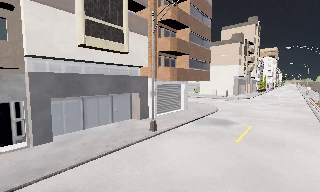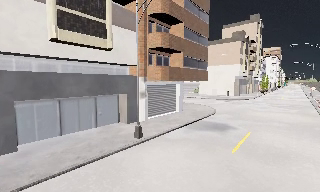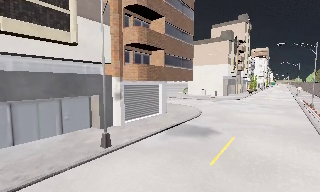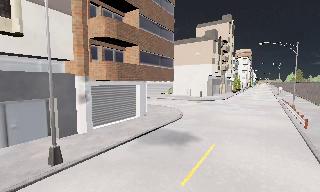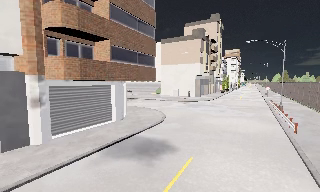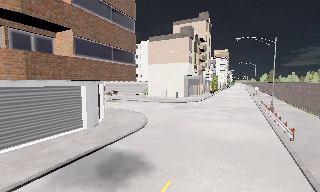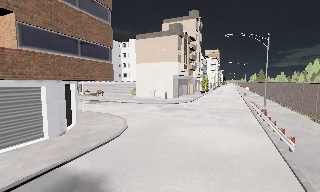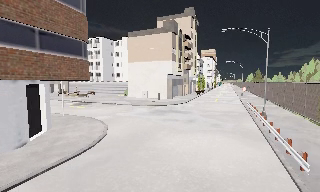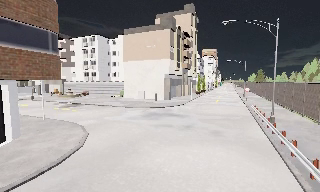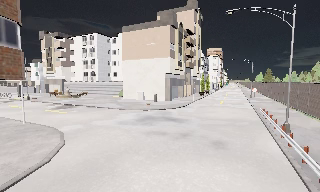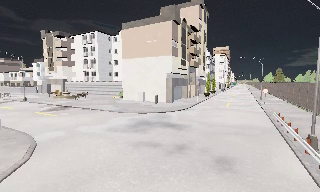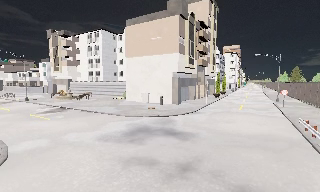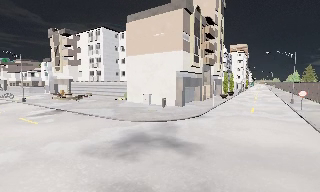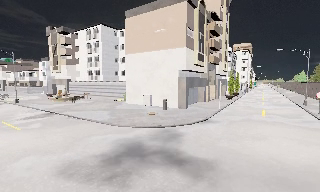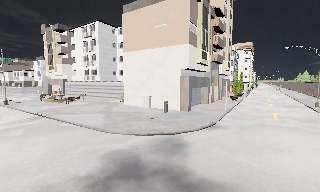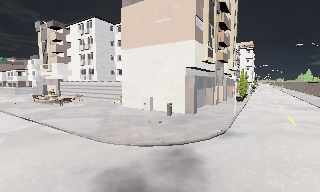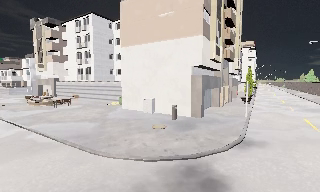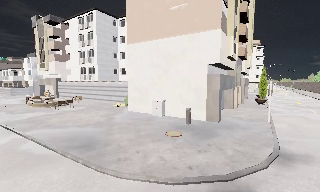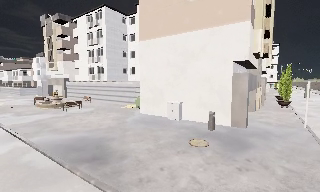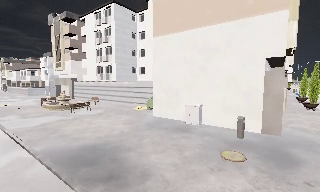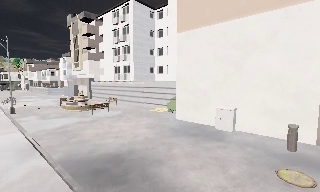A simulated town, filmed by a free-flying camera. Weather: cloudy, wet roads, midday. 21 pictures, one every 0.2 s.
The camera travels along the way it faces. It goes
forward.
0.0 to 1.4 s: The scene slides to the left, as the camera pans about 15 degrees to its right. It travels forward and to its right, about 12 m, so what stands in front looms larger.
1.4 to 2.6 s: The camera travels forward, about 11 m, so what stands in front looms larger.
2.6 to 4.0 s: The camera travels forward and to its left, about 11 m, so what stands in front looms larger.
The film runs forward here.
